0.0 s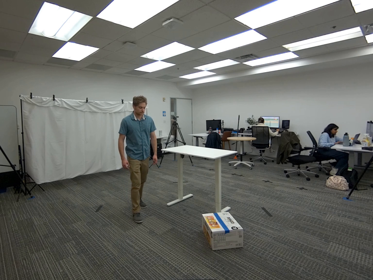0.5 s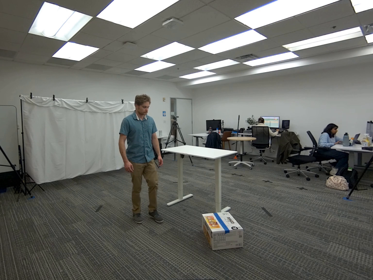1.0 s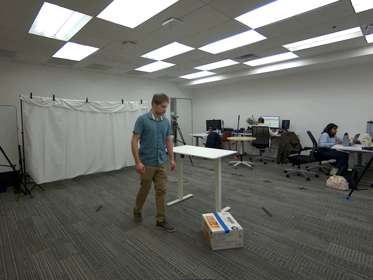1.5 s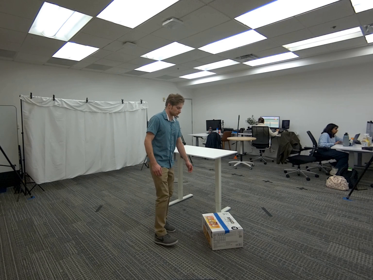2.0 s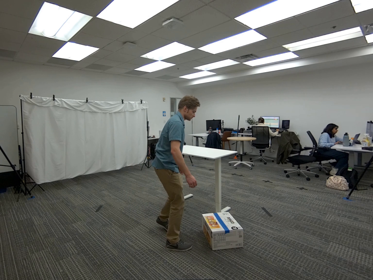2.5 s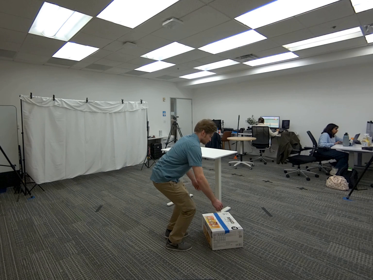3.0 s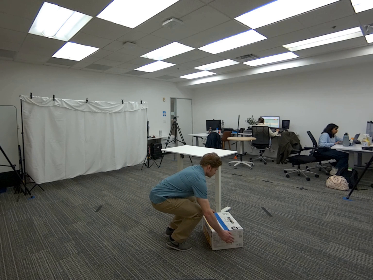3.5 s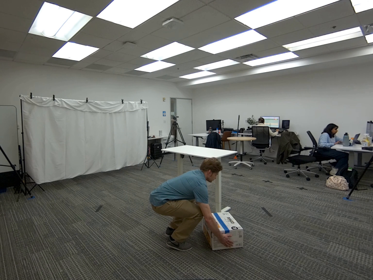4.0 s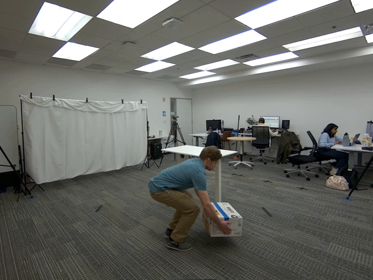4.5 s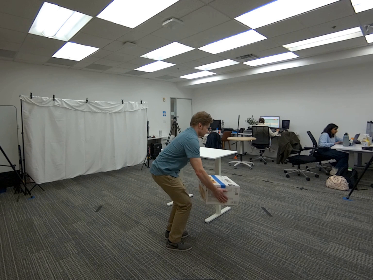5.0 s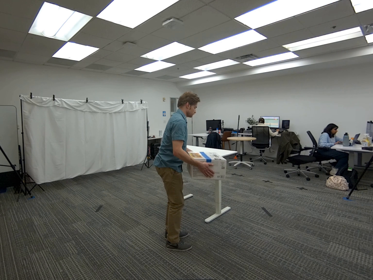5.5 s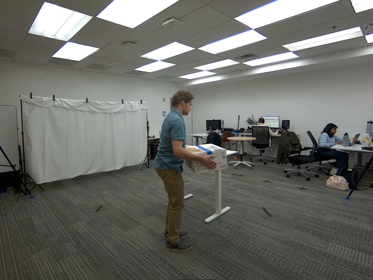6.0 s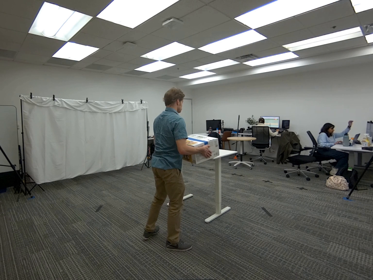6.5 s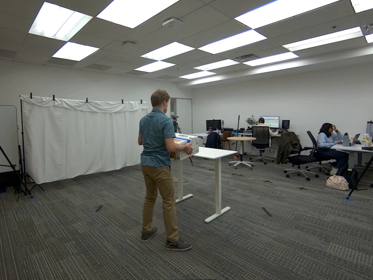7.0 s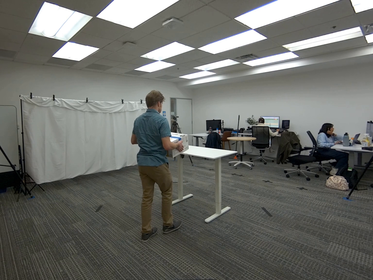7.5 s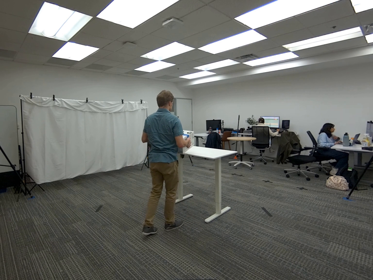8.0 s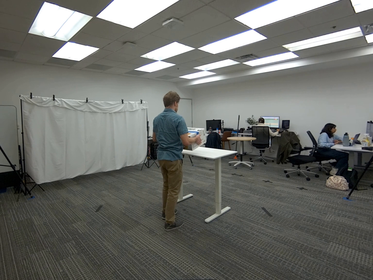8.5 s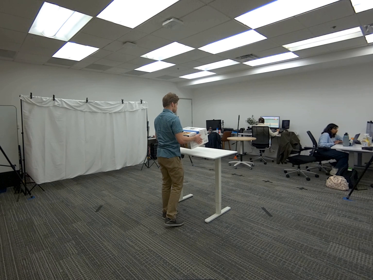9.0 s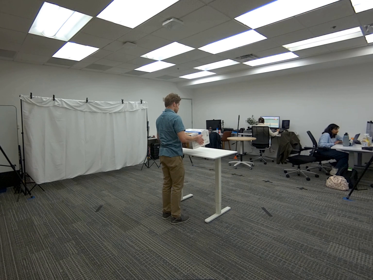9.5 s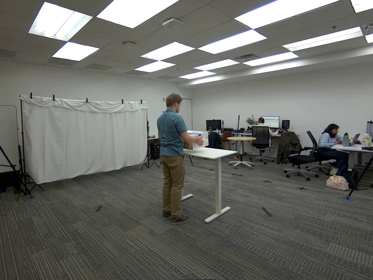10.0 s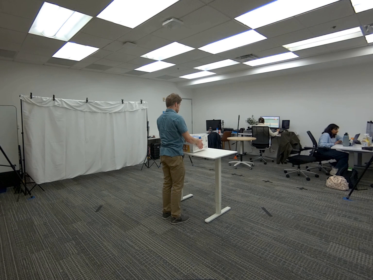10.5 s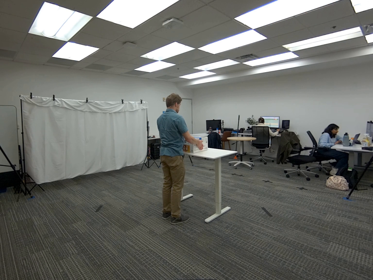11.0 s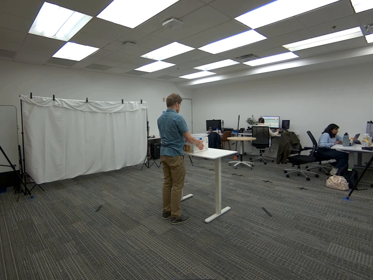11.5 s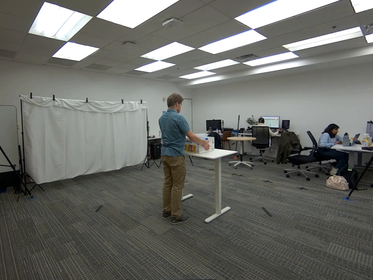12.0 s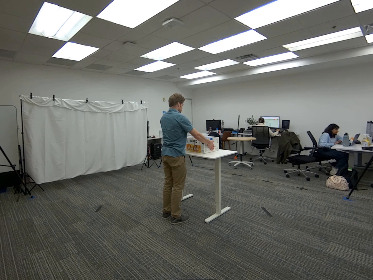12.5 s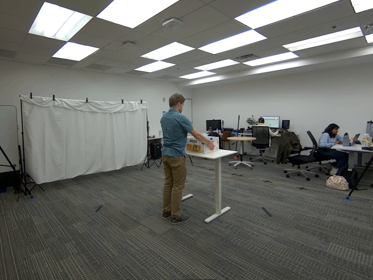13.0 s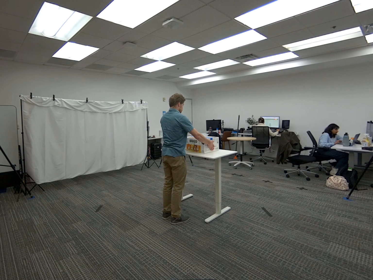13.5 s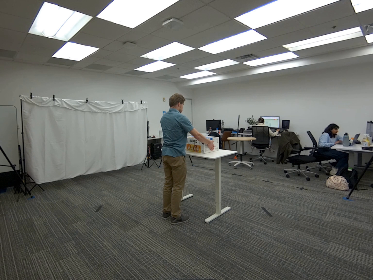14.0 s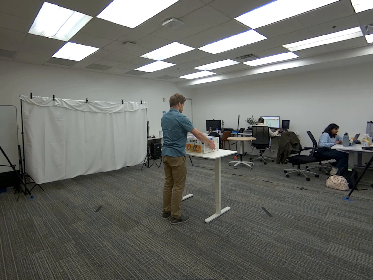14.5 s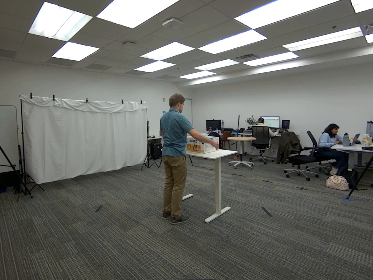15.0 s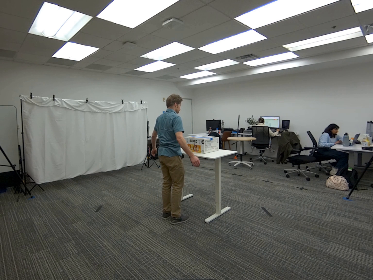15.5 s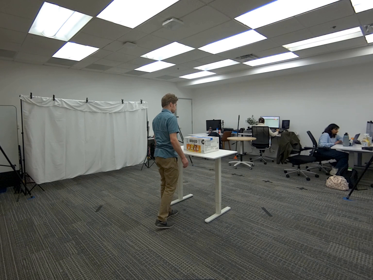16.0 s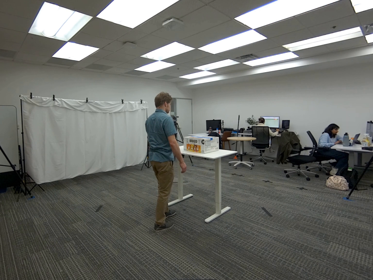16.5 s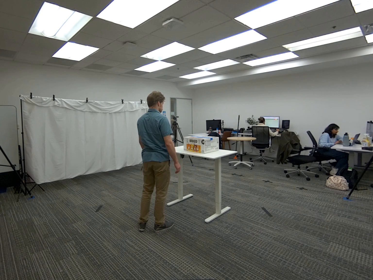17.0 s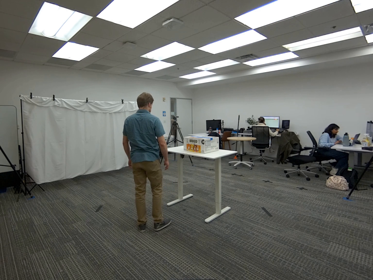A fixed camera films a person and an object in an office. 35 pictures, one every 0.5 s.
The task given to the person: Walk to the snack box on the ground, use both hands to pick up the box and place it on the white desk.
